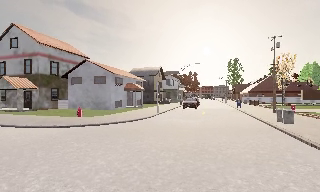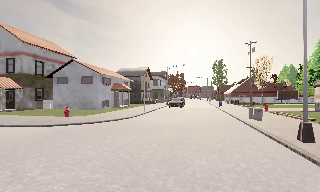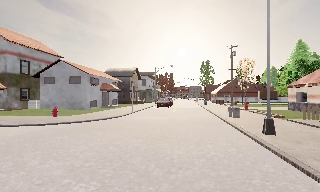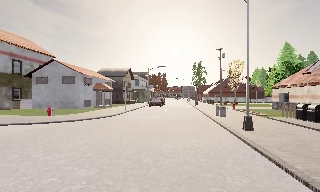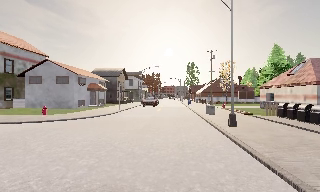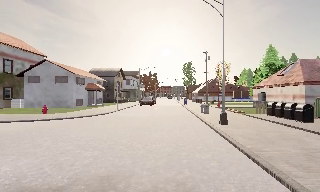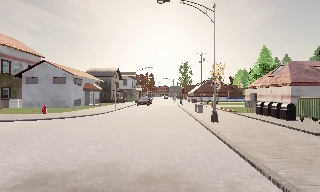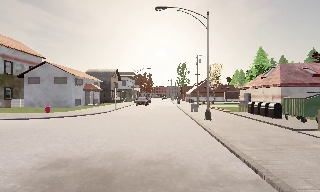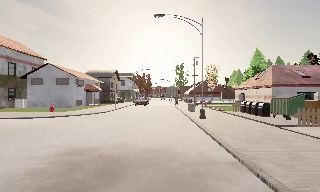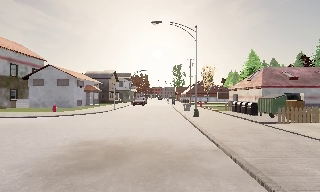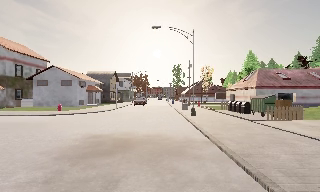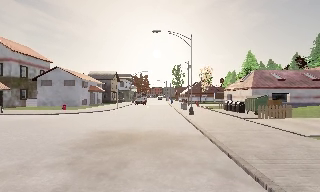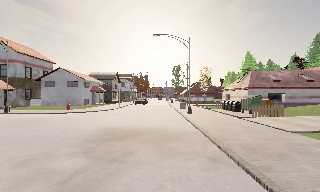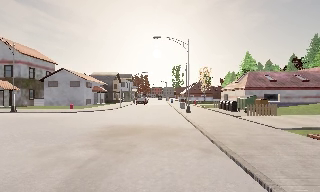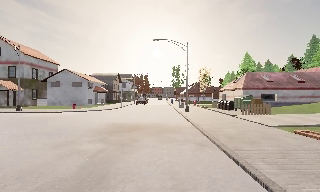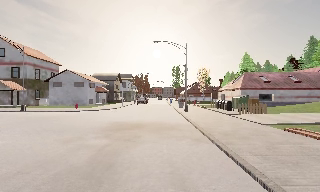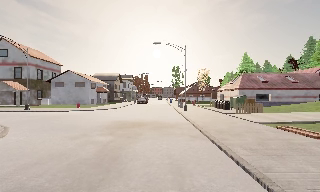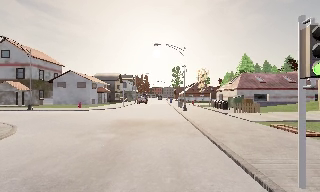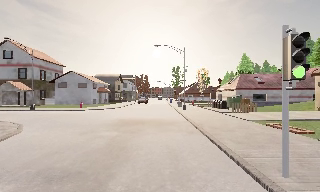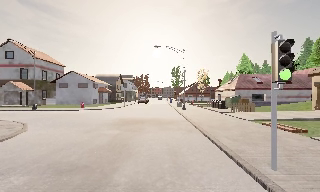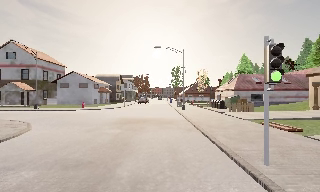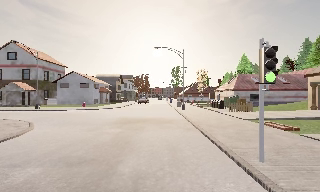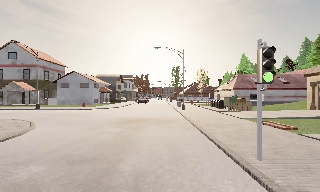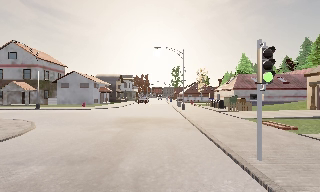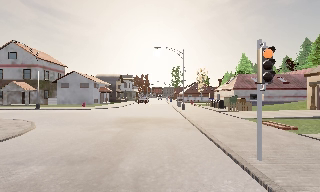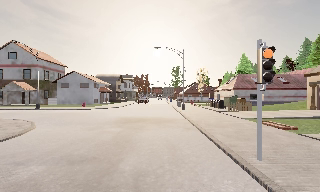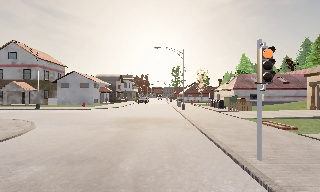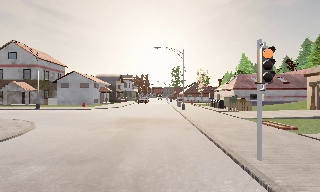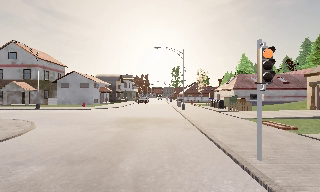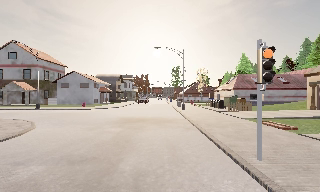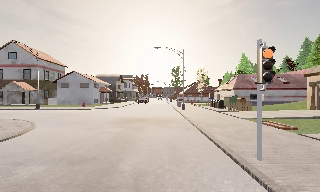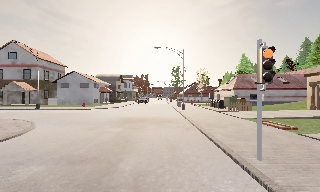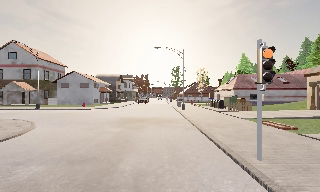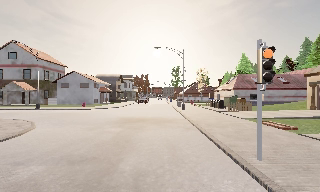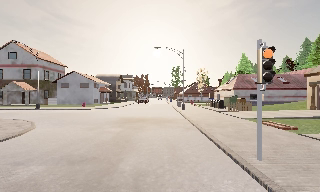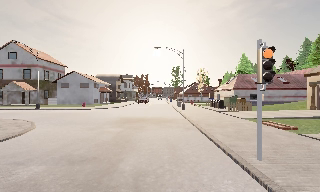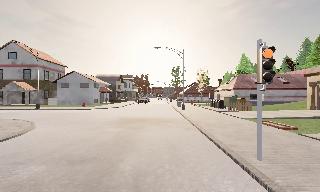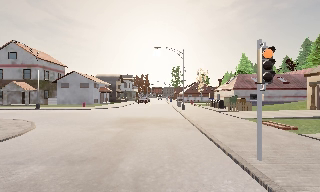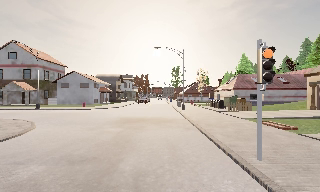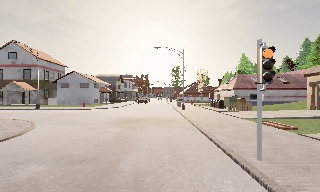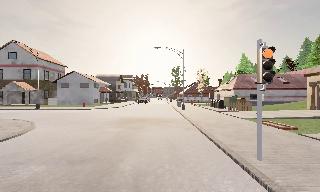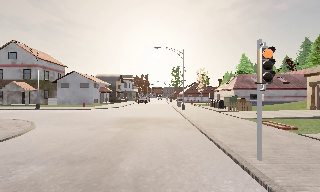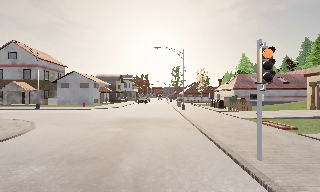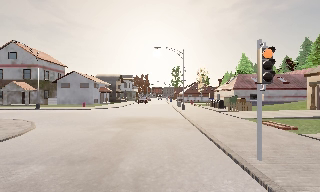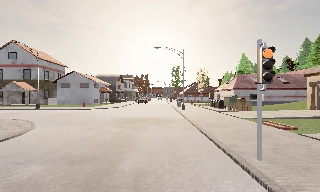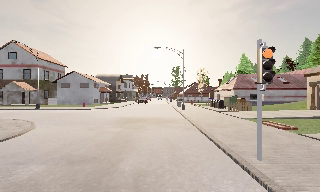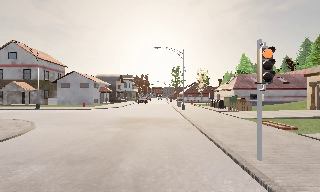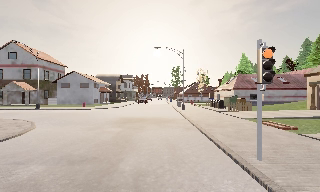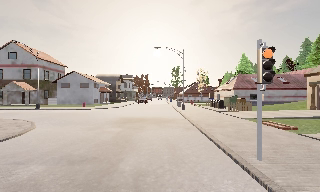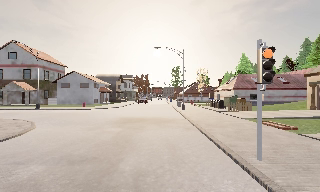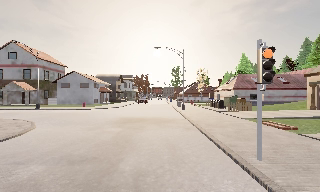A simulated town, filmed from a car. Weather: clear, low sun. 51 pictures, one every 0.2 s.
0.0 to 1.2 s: The scene slides to the left, as the camera pans about 15 degrees to its right. It travels backward, about 4 m, so what stands in front gets smaller.
1.2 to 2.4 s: The camera travels backward, about 5 m, so what stands in front gets smaller.
2.4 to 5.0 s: The camera travels backward, about 4 m, so what stands in front gets smaller. It loses speed.
5.0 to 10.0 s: The camera keeps its place and its aim.
The film runs backward here.
